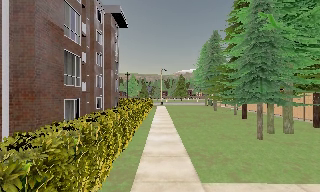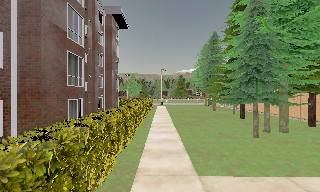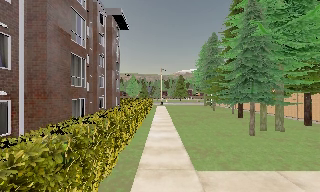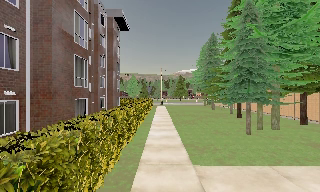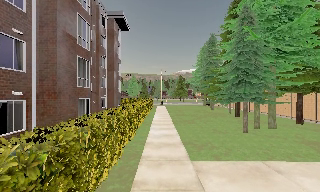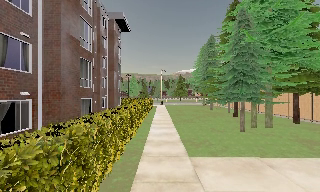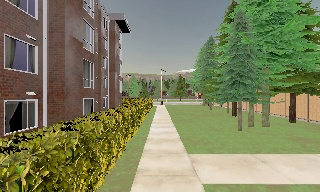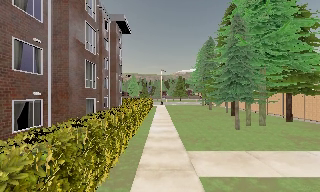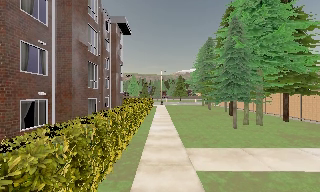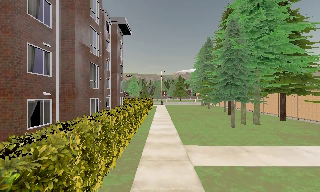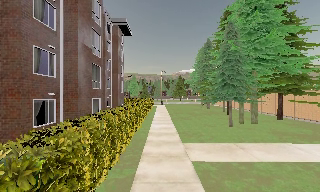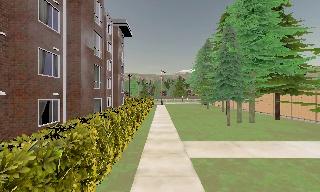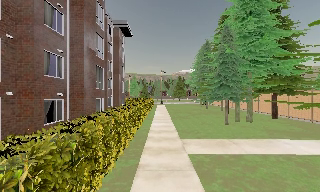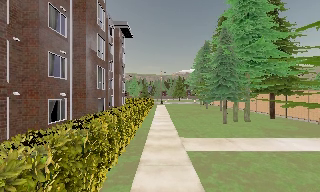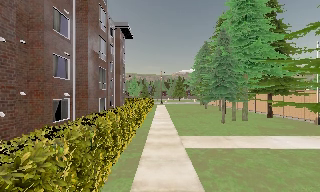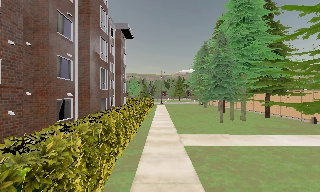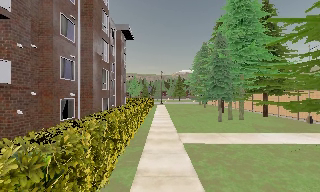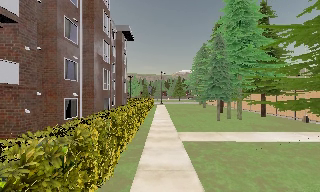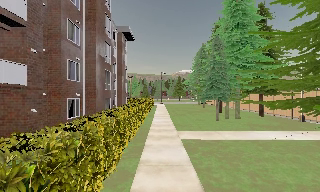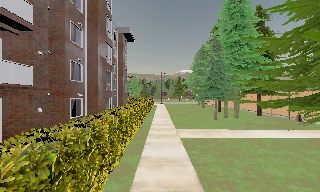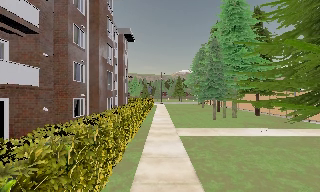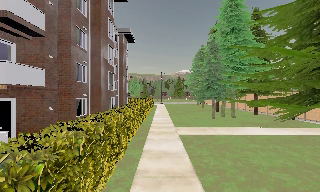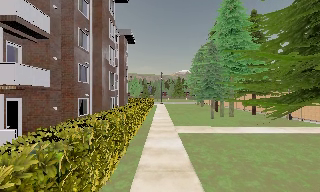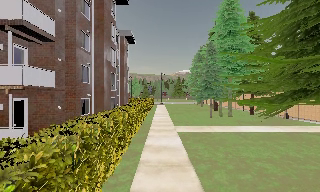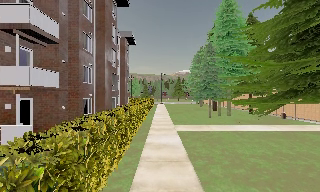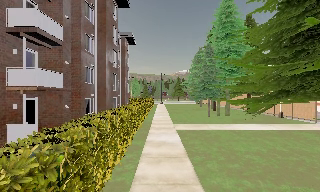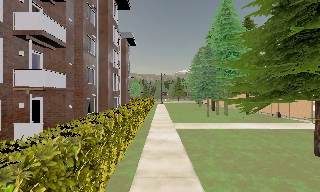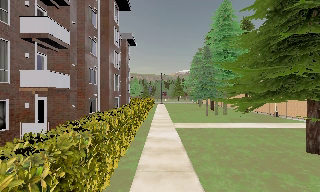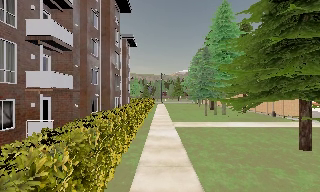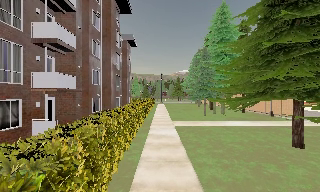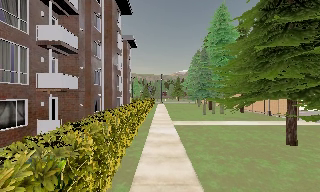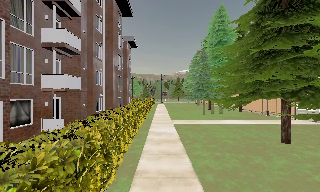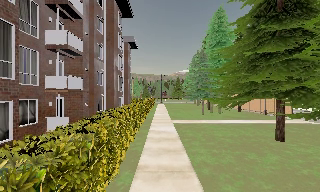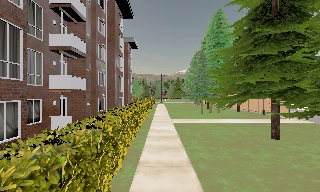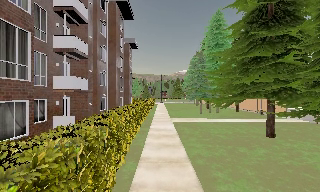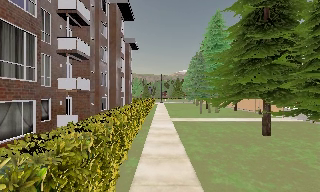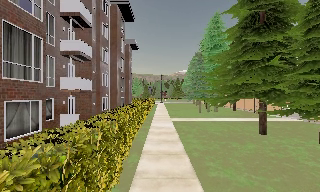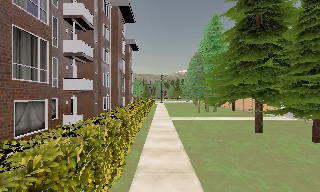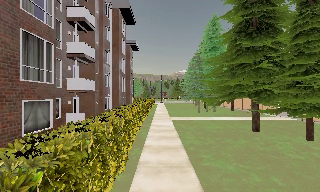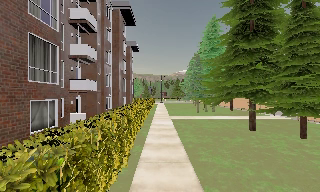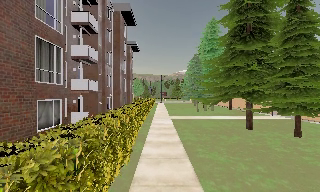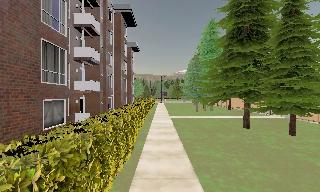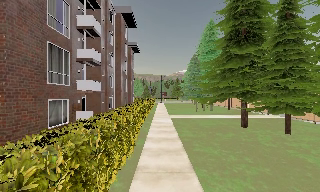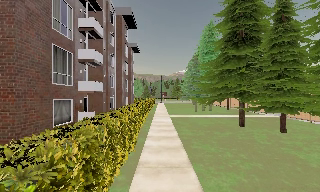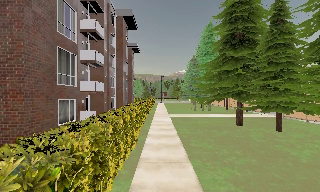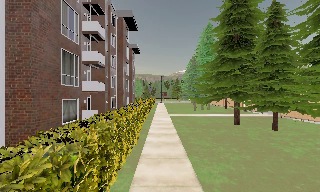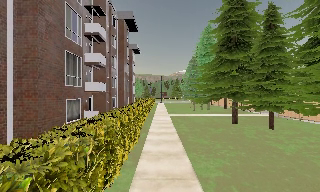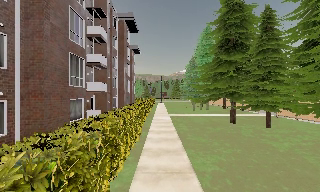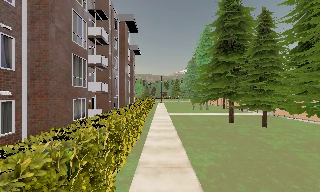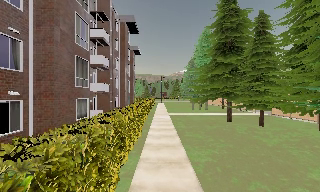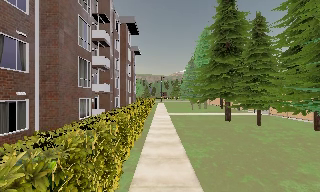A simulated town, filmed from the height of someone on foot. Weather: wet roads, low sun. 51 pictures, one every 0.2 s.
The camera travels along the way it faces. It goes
backward.
0.0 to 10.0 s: The camera travels backward, about 20 m, so what stands in front gets smaller.
The film runs backward here.
